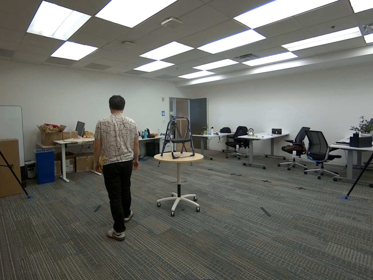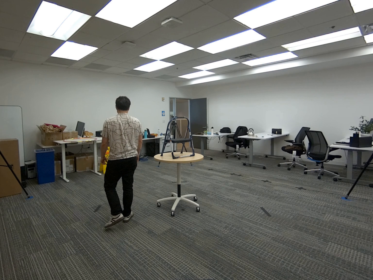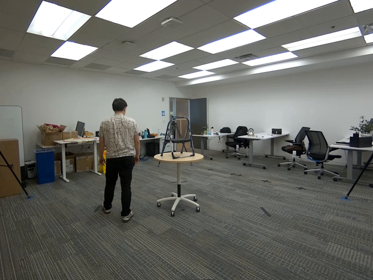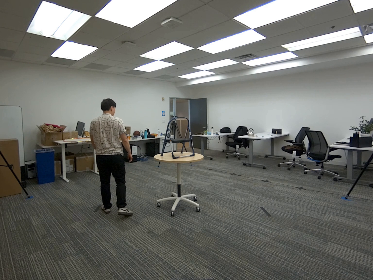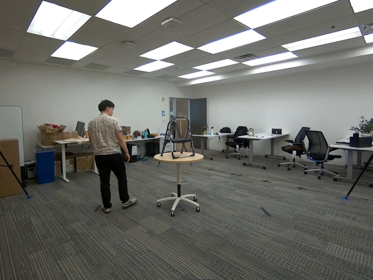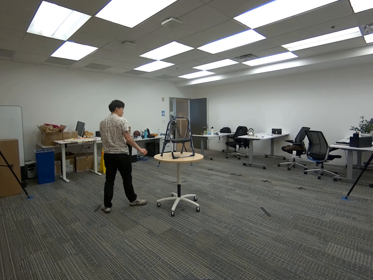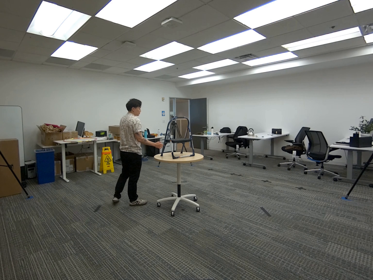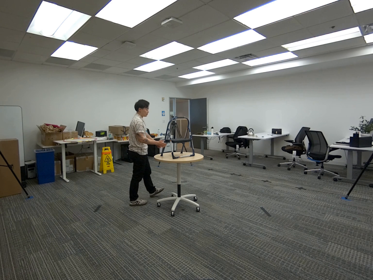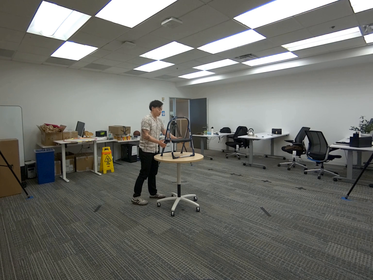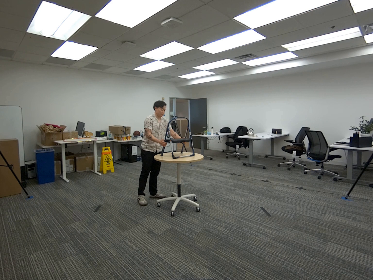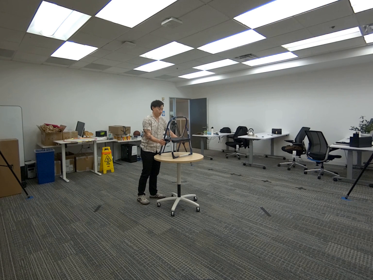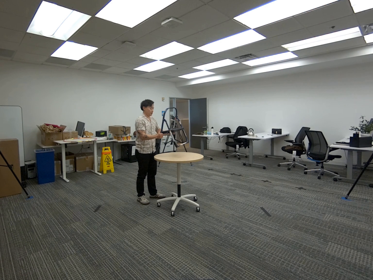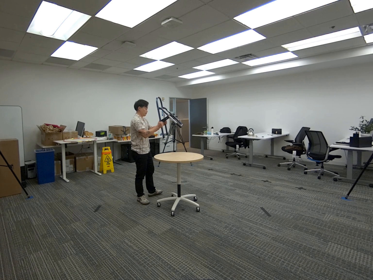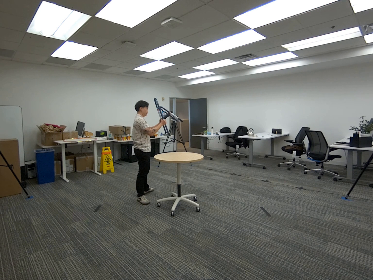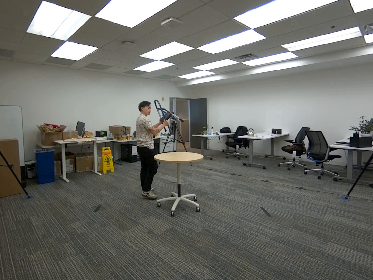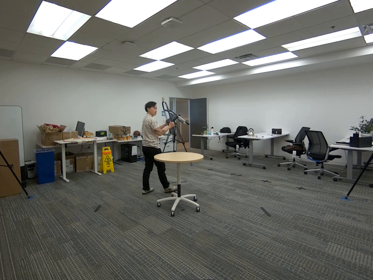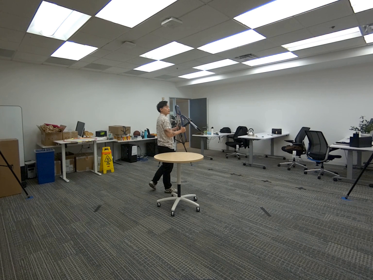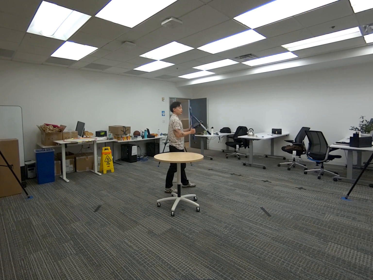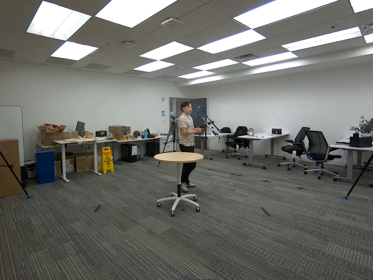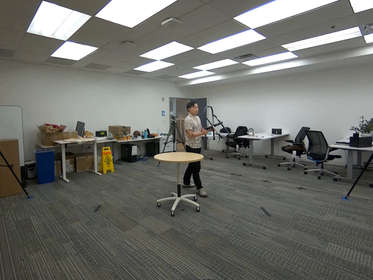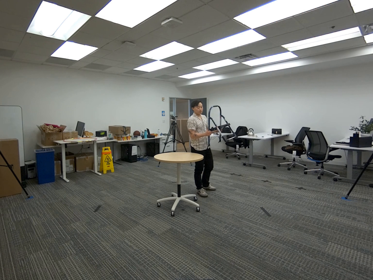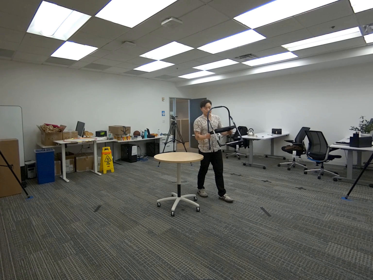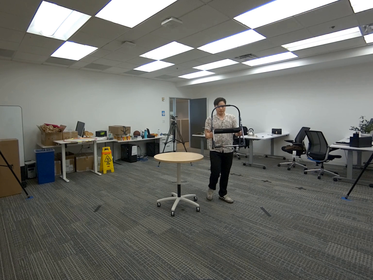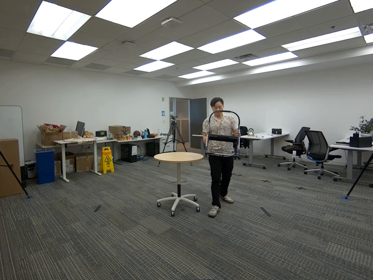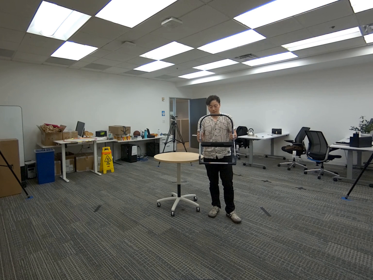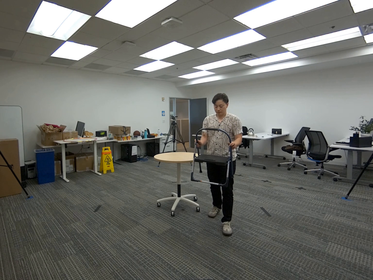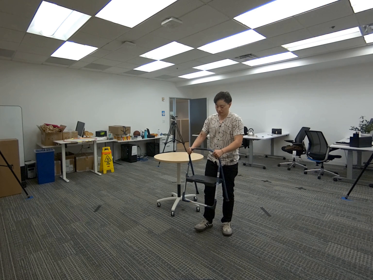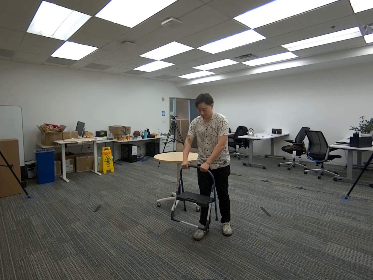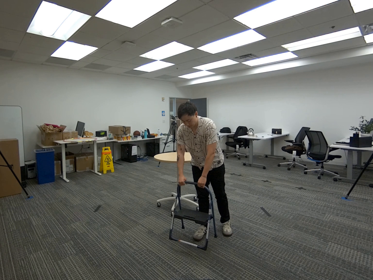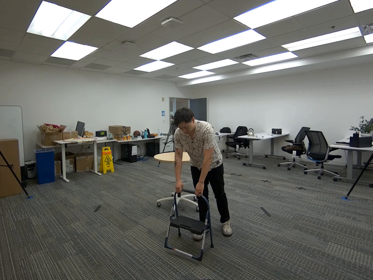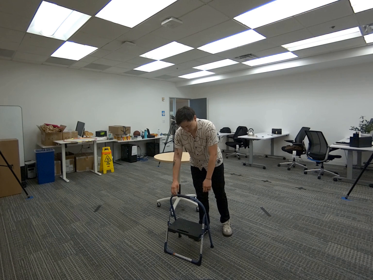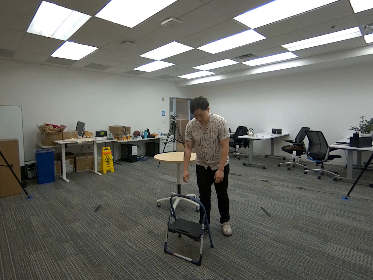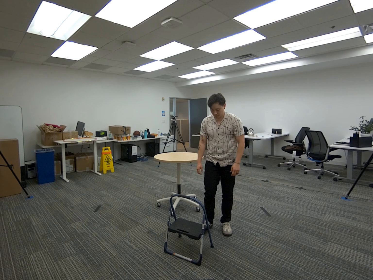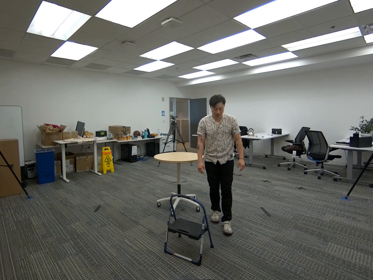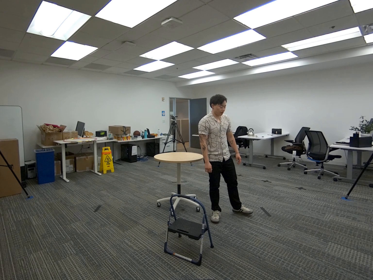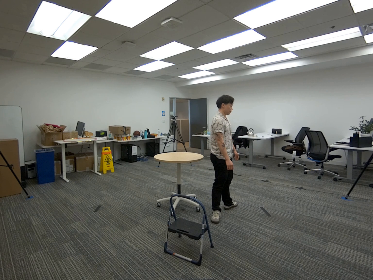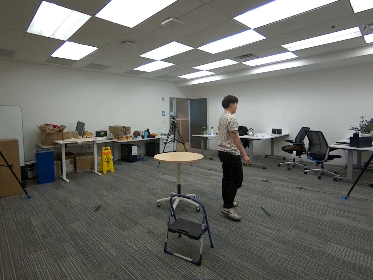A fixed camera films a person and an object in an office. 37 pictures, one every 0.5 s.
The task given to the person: Walk over to the step ladder on the round table and pick up the step ladder using both hands. Place the step ladder on the floor.
